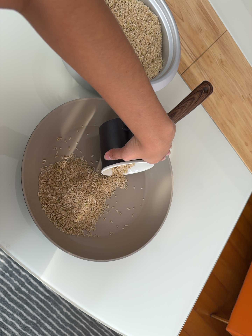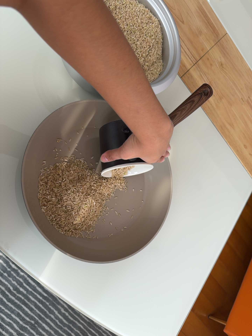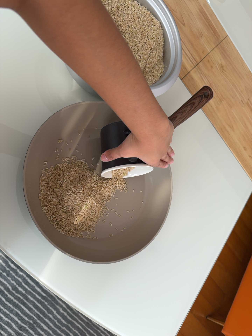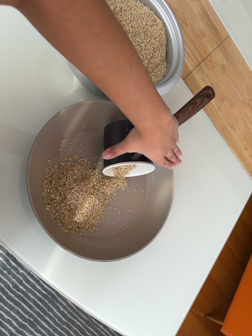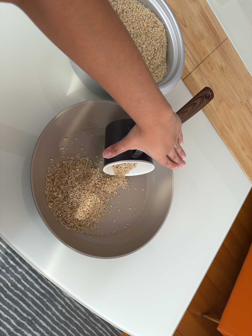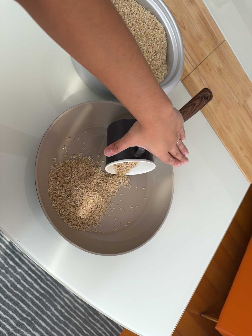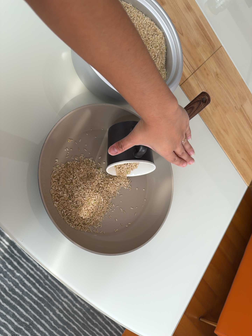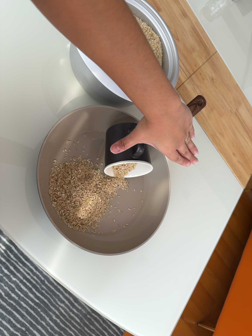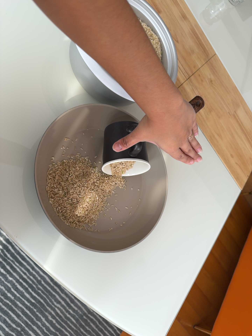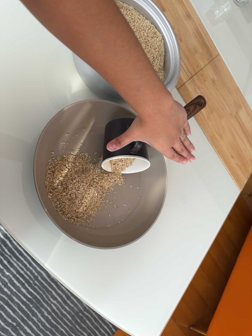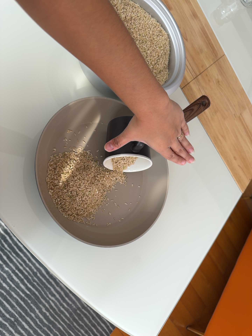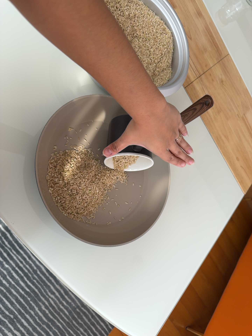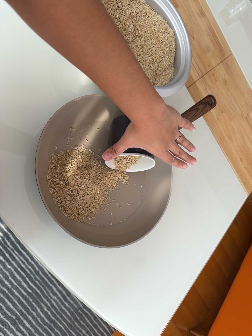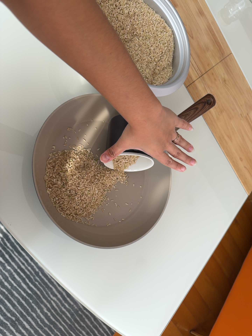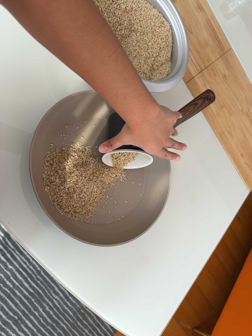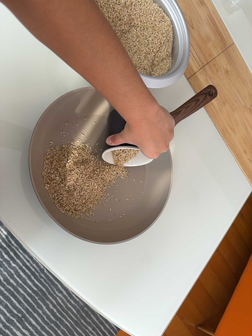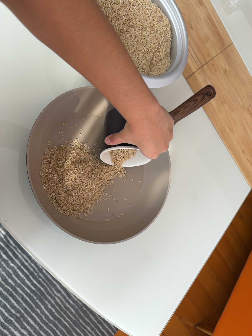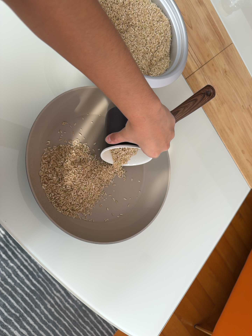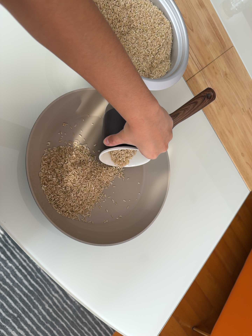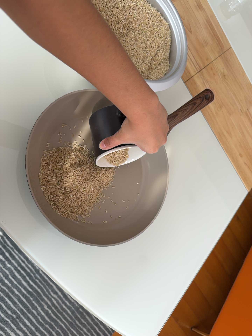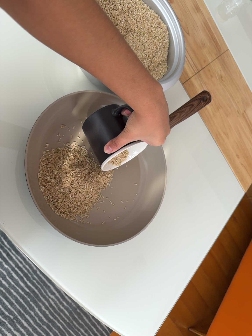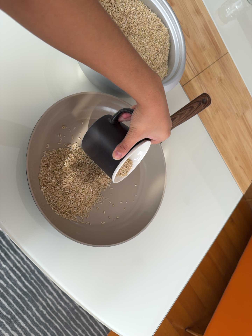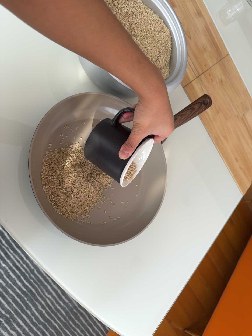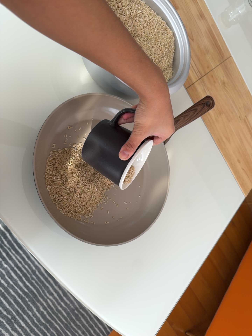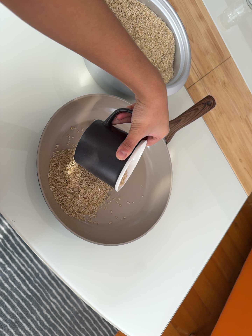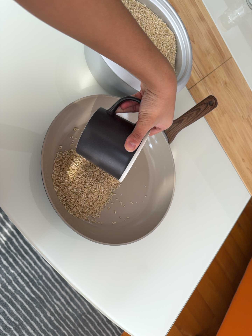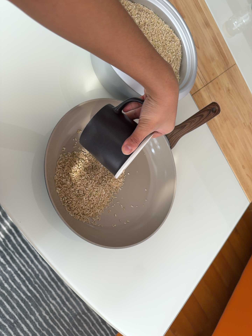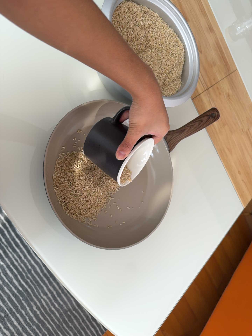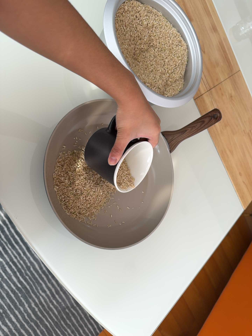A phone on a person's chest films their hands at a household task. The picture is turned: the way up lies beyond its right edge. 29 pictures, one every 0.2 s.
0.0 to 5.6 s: The camera rolls about its line of sight by about 10 degrees, and the scene rotates clockwise.
The film runs backward here.
